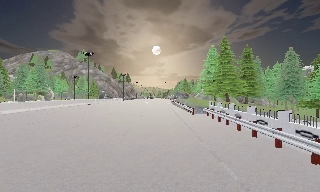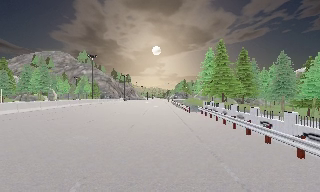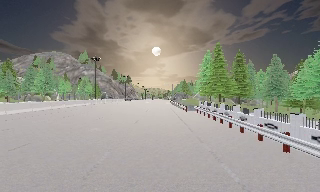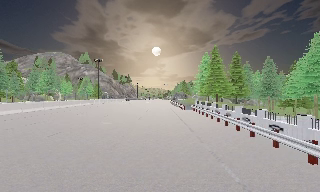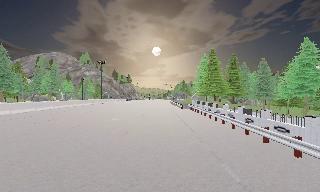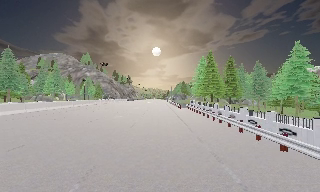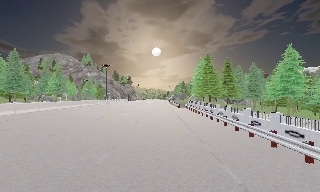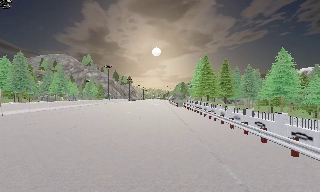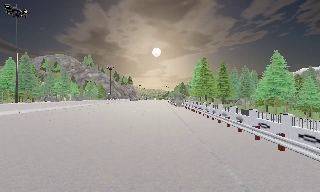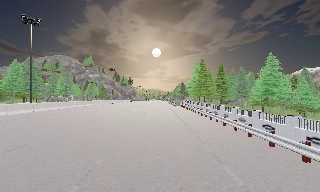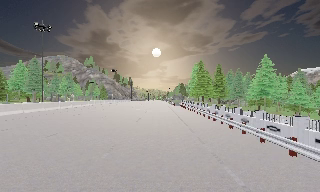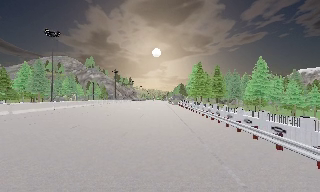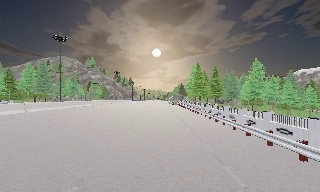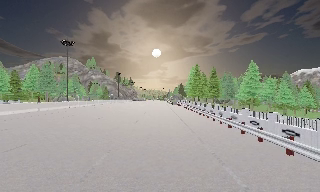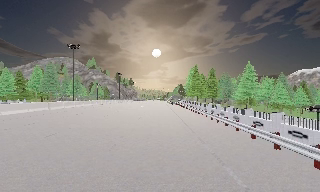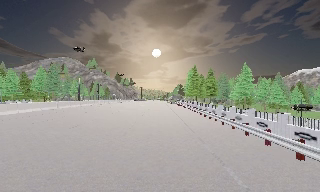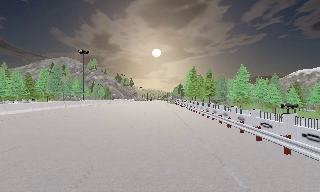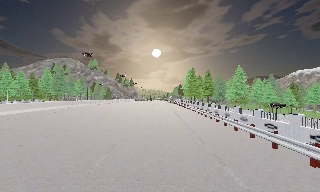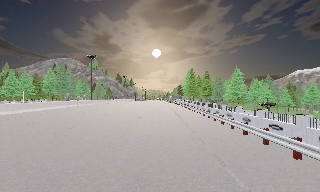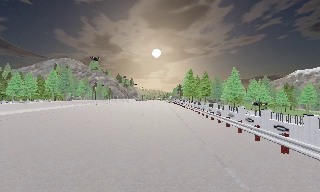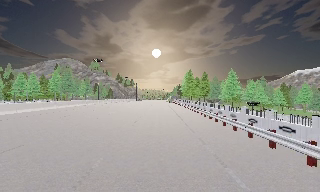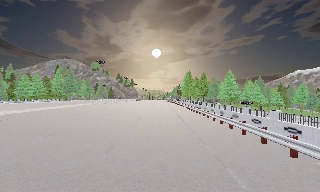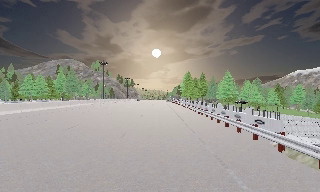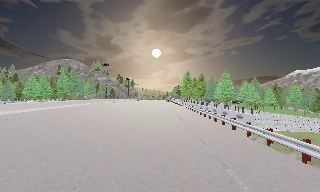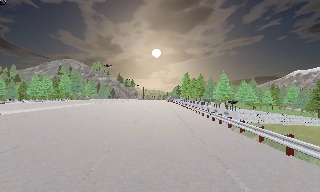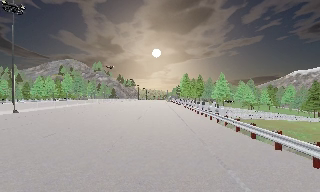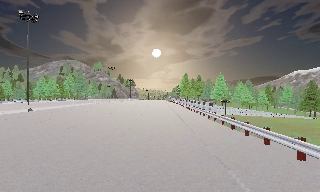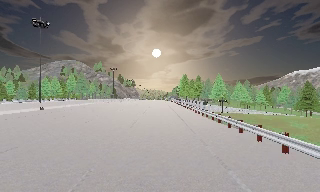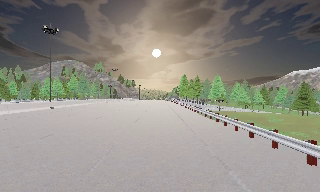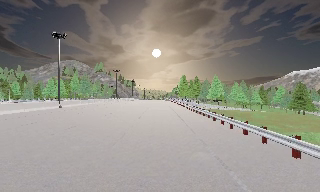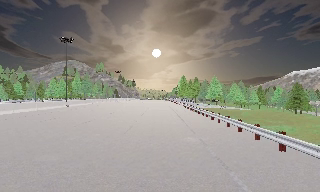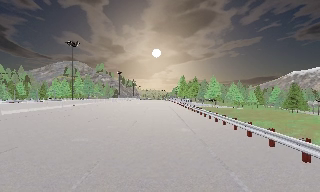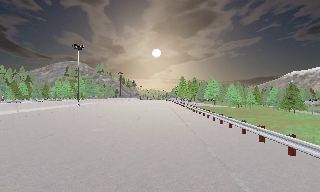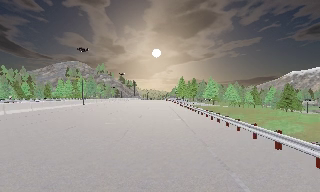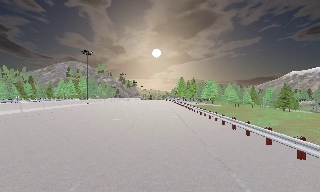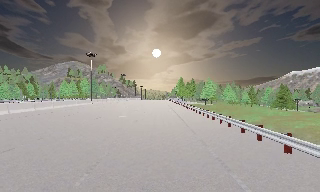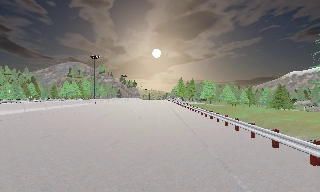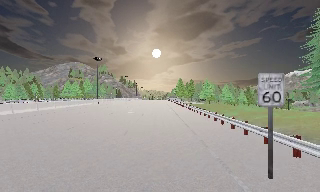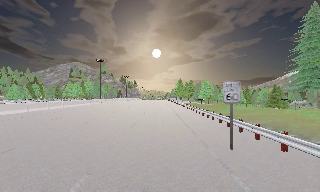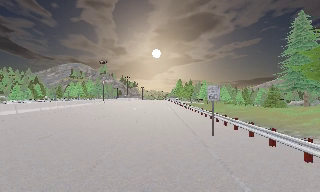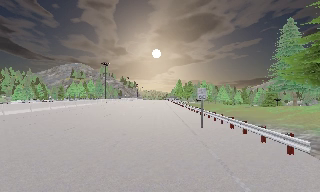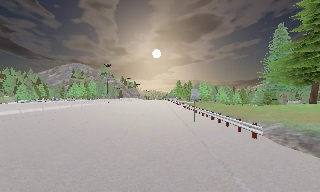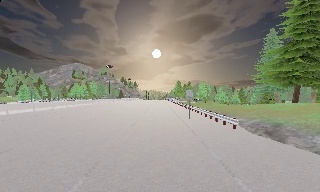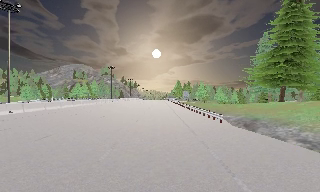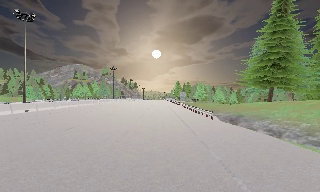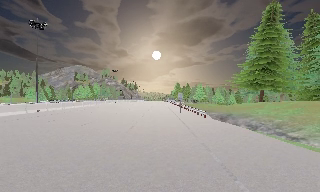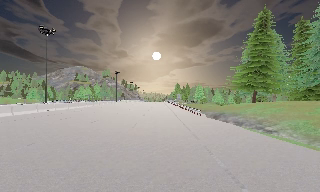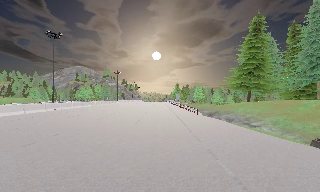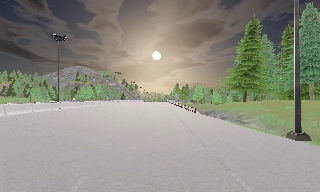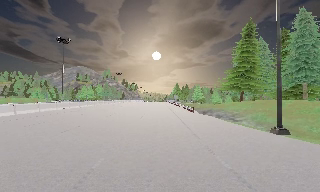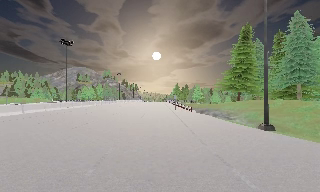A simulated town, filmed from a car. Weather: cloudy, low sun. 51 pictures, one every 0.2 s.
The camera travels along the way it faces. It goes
backward.
0.0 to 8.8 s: The camera travels backward, about 85 m, so what stands in front gets smaller.
8.8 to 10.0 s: The camera travels backward, about 8 m, so what stands in front gets smaller. It loses speed.
The film runs backward here.
